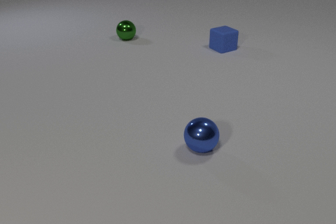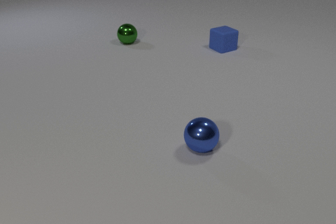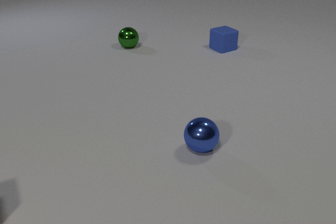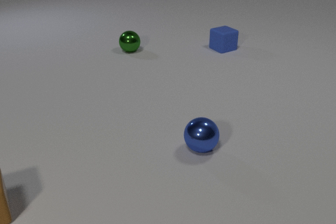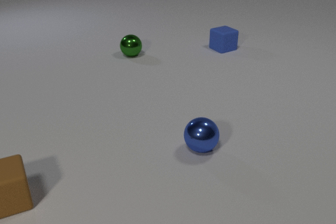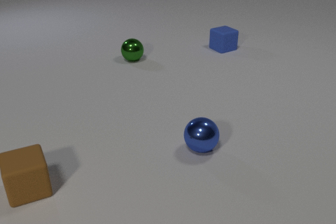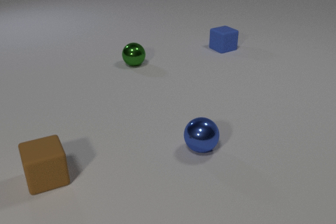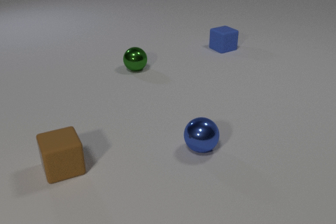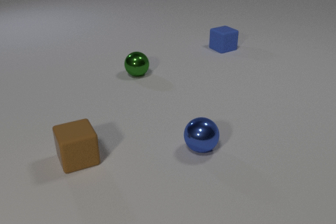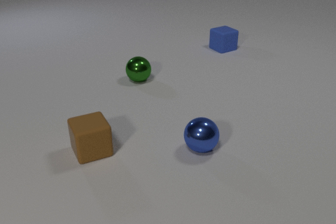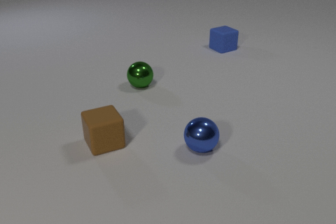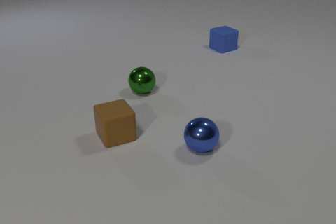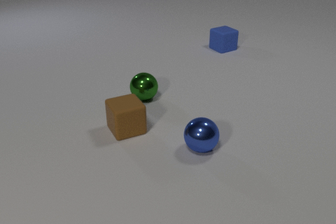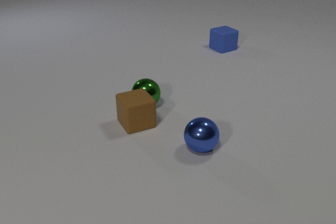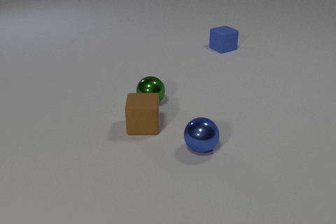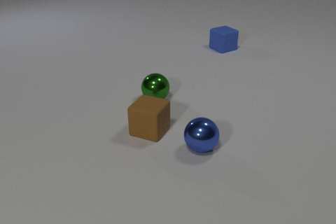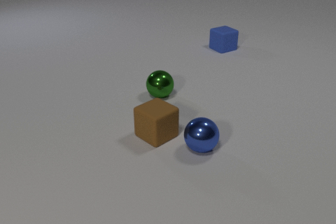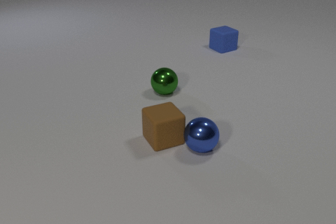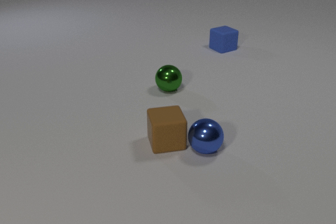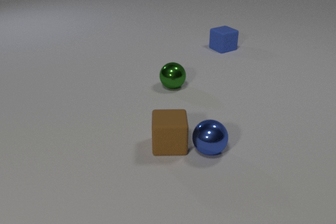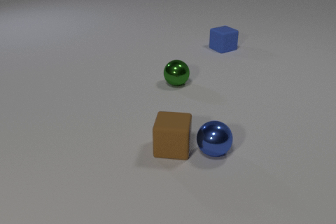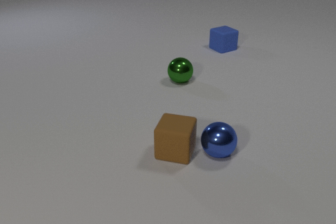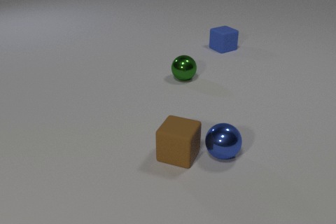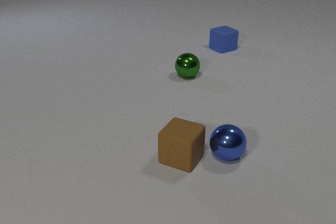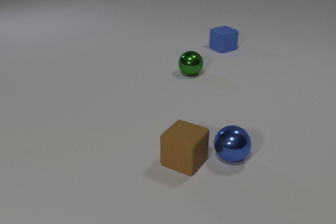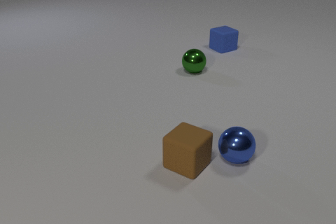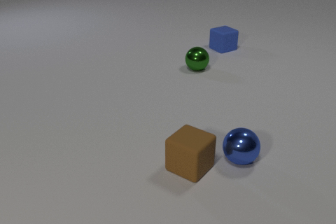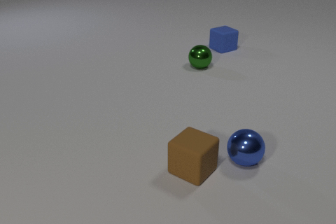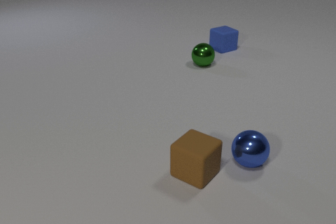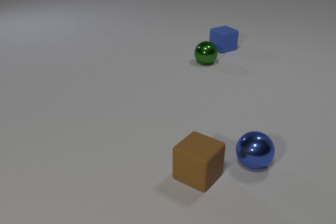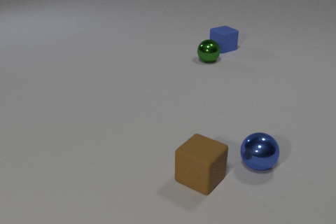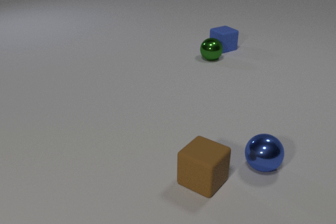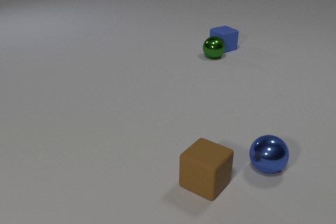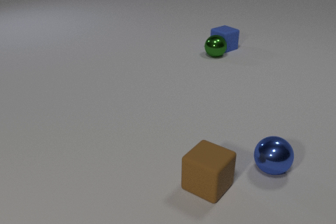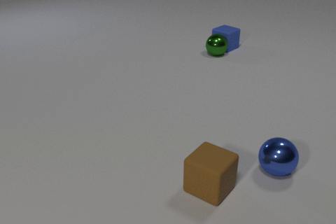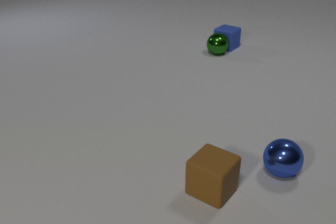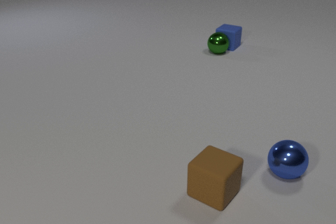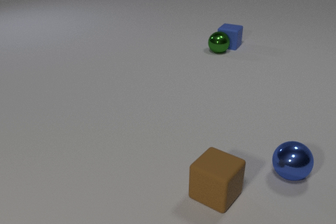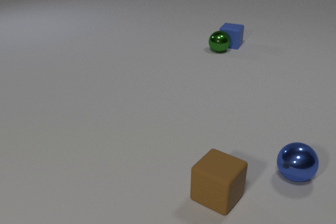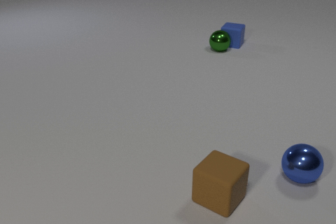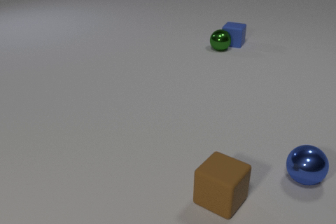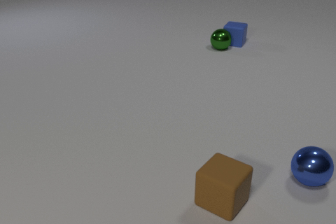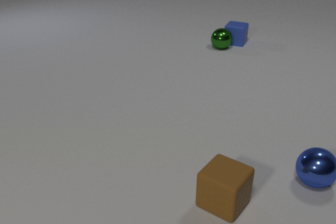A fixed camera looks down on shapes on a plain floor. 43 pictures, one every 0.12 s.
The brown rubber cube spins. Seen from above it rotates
clockwise.
The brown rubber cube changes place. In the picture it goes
to the right.
0.00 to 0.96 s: The brown rubber cube comes in at the left edge, slides to the right and away from the camera. The green metal sphere rolls toward the camera.
0.96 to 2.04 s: The brown rubber cube slides to the right, spins so that its near face slides to the left, clockwise seen from above. The green metal sphere rolls toward the camera and to the right. The brown rubber cube and the green metal sphere collide. The brown rubber cube and the blue metal sphere collide.
2.04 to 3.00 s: The brown rubber cube slides toward the camera and to the right, spins clockwise seen from above by about 60 degrees, its near face sliding to the left. The green metal sphere rolls away from the camera and to the right. The blue metal sphere rolls to the right.
3.00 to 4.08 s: The brown rubber cube slides toward the camera and to the right. The green metal sphere rolls away from the camera and to the right. The blue metal sphere rolls to the right. The green metal sphere and the blue rubber cube collide.
4.08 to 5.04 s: The brown rubber cube slides toward the camera and to the right. The green metal sphere rolls away from the camera. The blue metal sphere rolls to the right. The blue rubber cube slides away from the camera and to the right, spins counterclockwise seen from above by about 15 degrees, its near face sliding to the right.
What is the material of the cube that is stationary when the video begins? rubber.
Are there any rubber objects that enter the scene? yes.
What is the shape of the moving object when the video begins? sphere.
